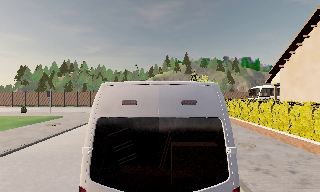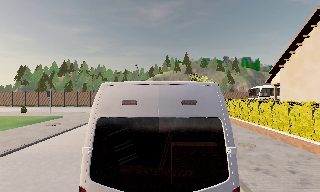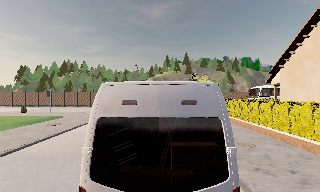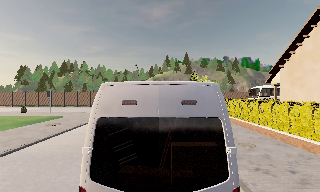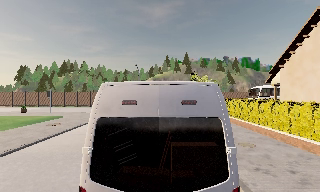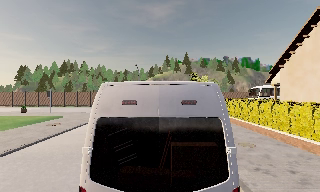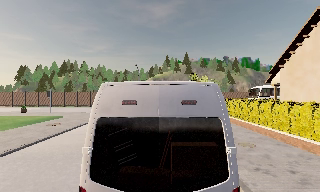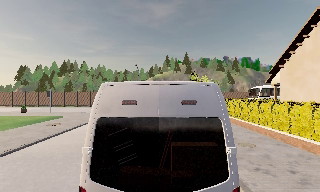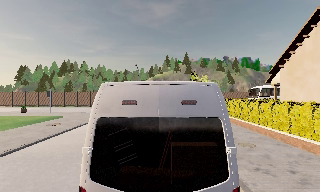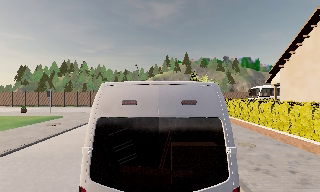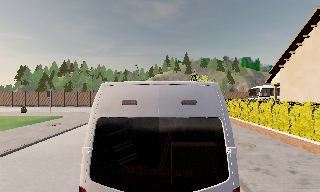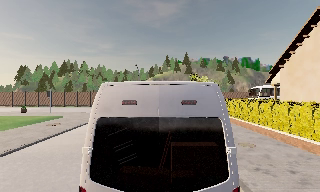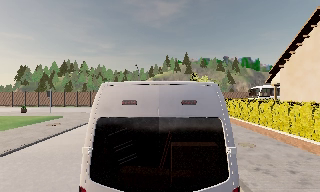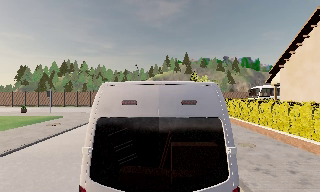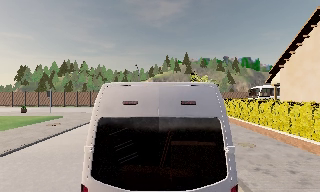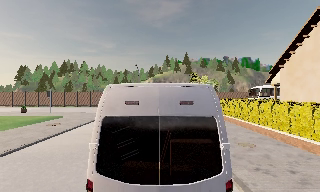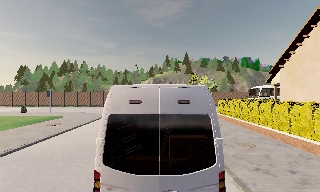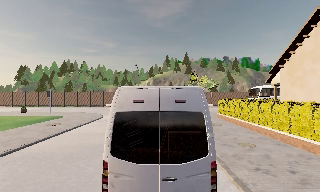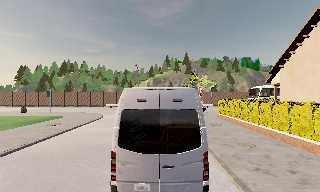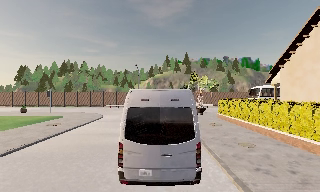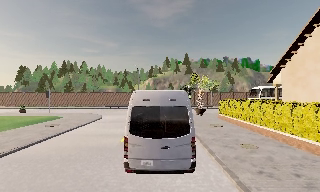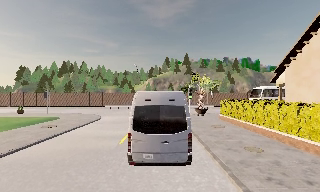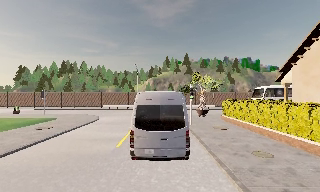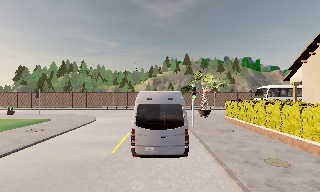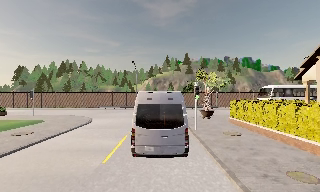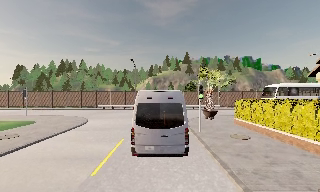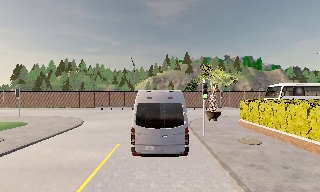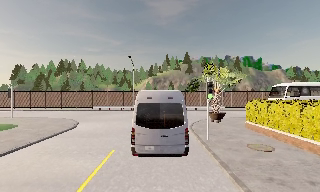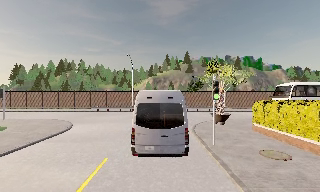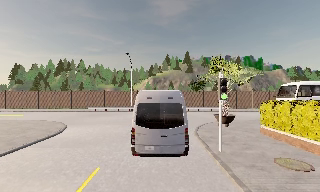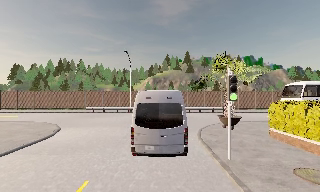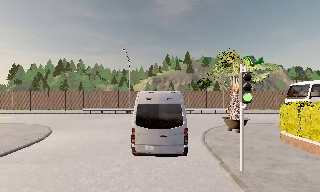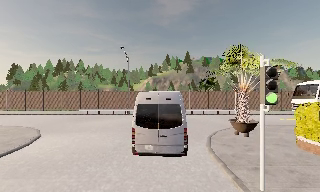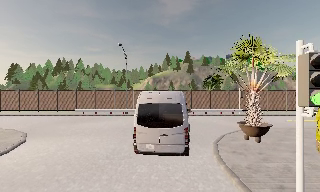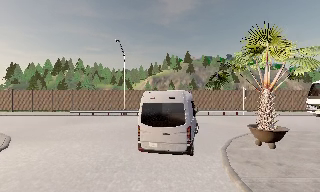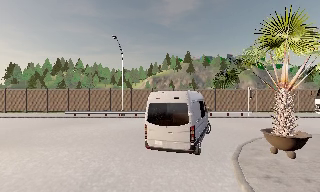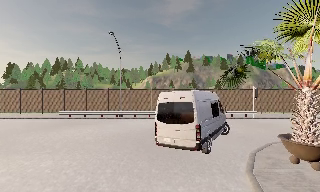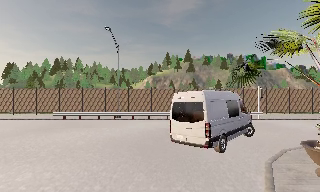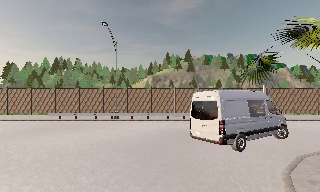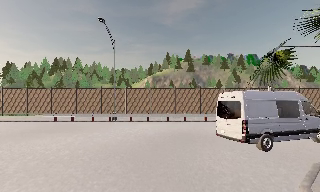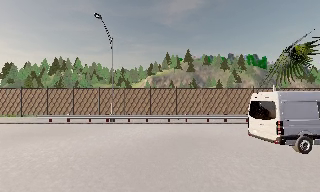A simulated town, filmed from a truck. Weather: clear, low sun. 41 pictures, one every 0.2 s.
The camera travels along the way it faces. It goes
forward.
0.0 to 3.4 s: The camera keeps its place and its aim.
3.4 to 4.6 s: The camera travels forward, about 2 m, so what stands in front looms larger. It gains speed.
4.6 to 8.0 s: The camera travels forward, about 15 m, so what stands in front looms larger.
The film runs forward here.
